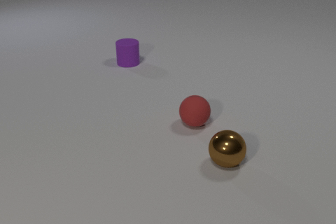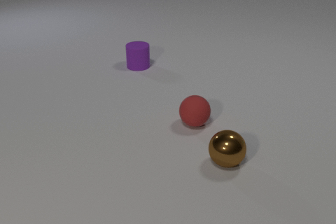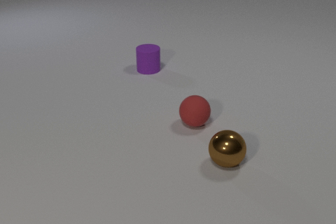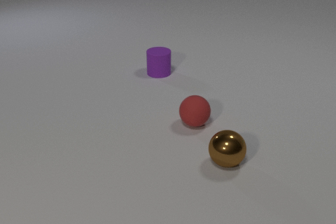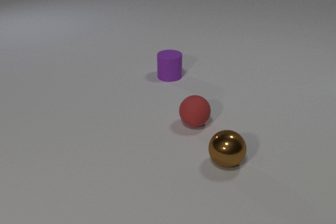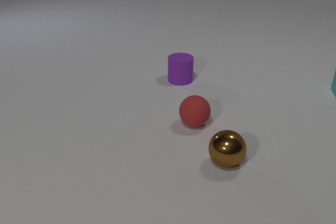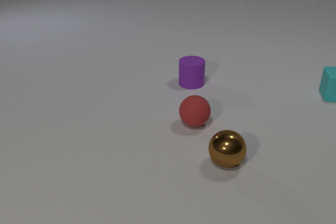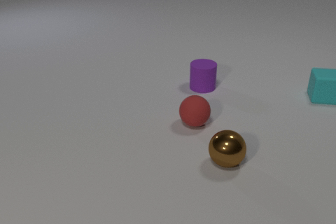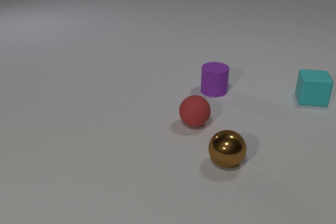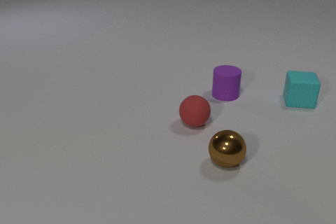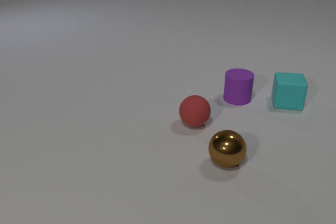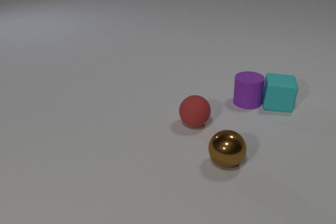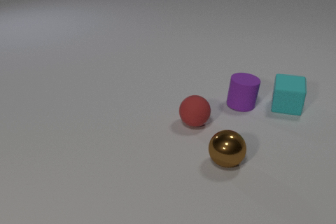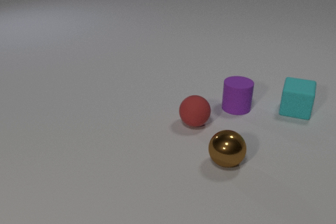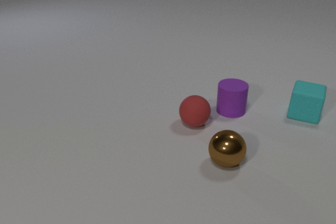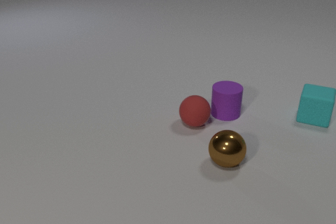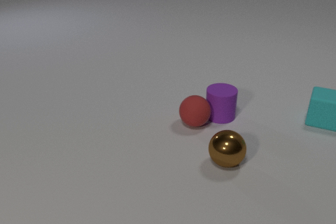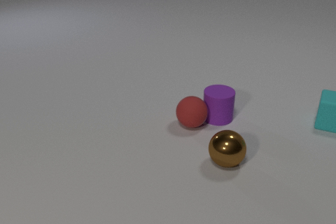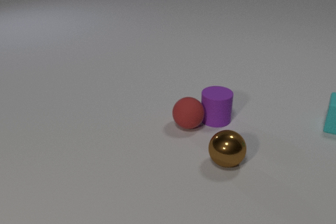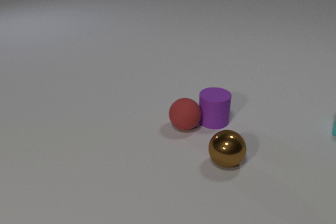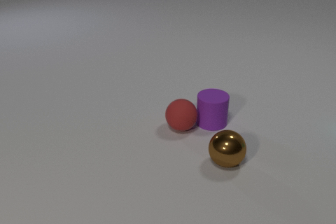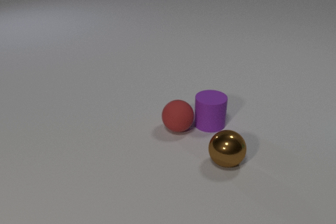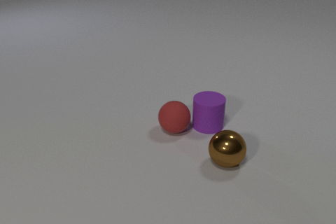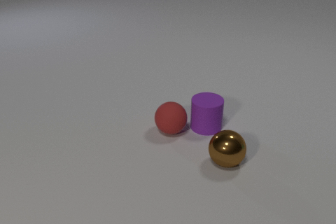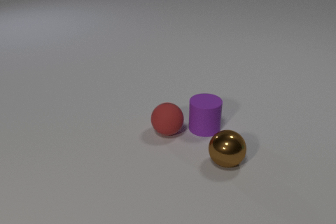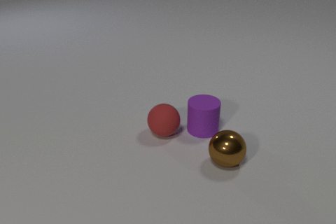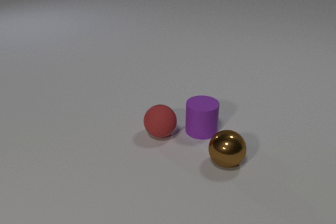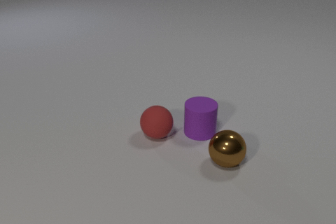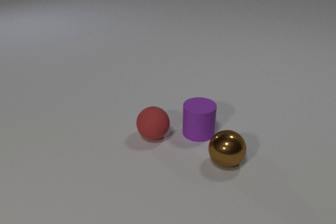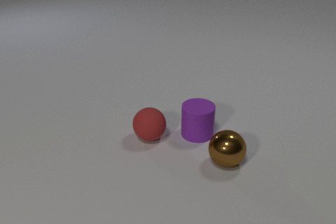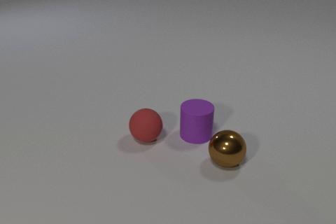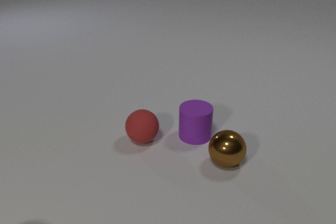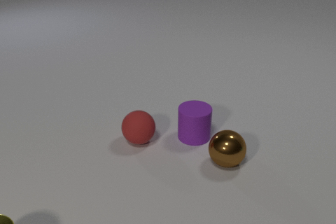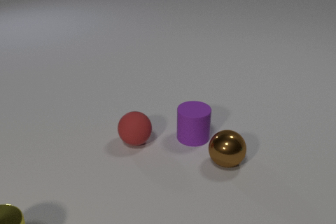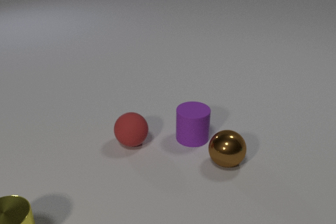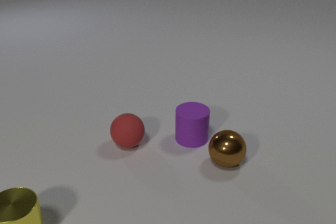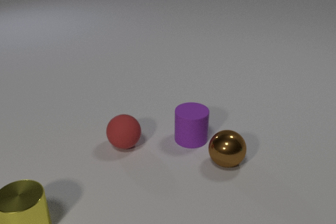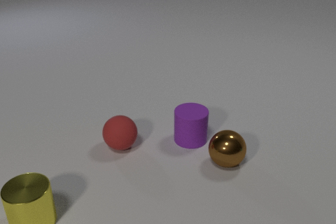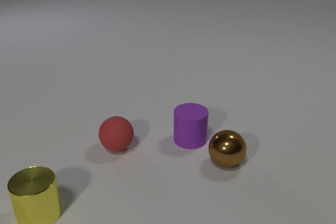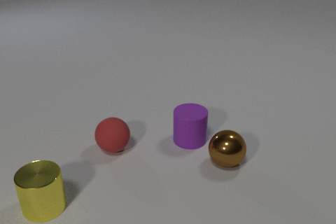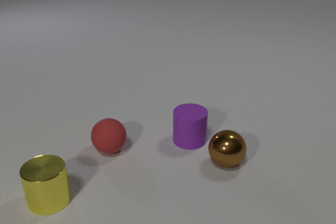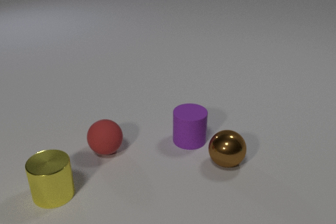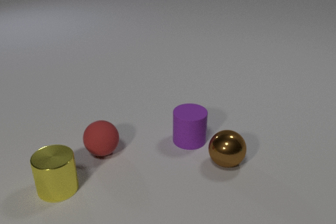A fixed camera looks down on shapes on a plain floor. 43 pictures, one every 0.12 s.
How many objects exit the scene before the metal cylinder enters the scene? 1.
How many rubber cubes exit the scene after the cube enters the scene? 1.
How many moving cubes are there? 1.
0.00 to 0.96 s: The cyan rubber cube comes in at the right edge, slides to the left and toward the camera. The purple rubber cylinder slides to the right and toward the camera.
0.96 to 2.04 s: The cyan rubber cube slides toward the camera and to the right. The purple rubber cylinder slides toward the camera. The cyan rubber cube and the purple rubber cylinder collide. The purple rubber cylinder and the red rubber sphere collide.
2.04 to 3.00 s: The cyan rubber cube slides to the right, leaves at the right edge. The purple rubber cylinder slides toward the camera and to the left. The red rubber sphere rolls to the left and toward the camera.
3.00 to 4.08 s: The purple rubber cylinder slides toward the camera and to the left. The red rubber sphere rolls to the left and toward the camera. The yellow metal cylinder comes in at the bottom edge, slides away from the camera and to the right.
4.08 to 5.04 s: The red rubber sphere rolls to the left and toward the camera. The yellow metal cylinder slides away from the camera and to the right.
